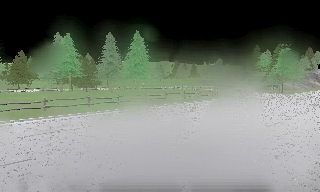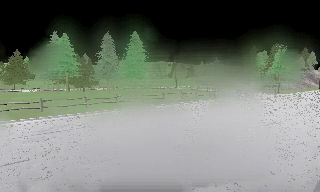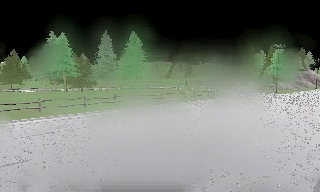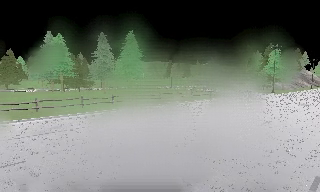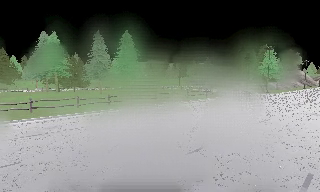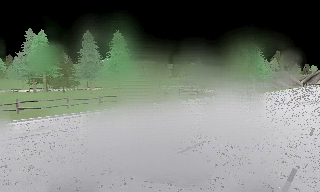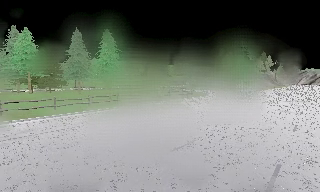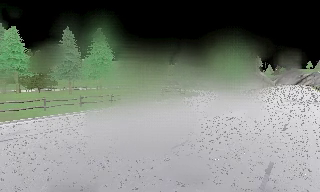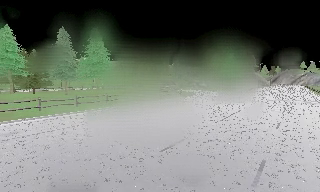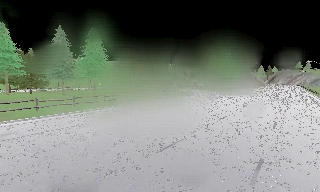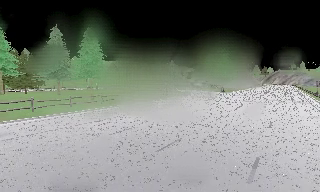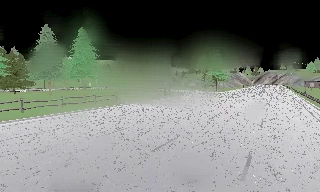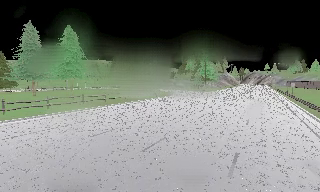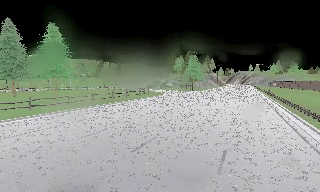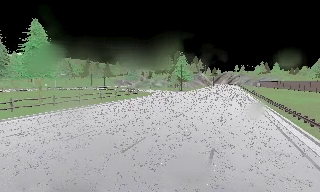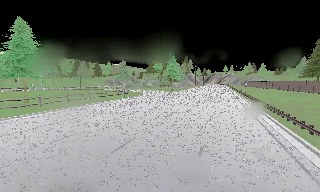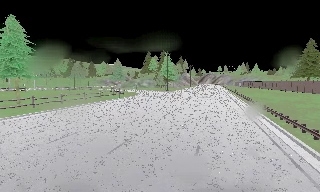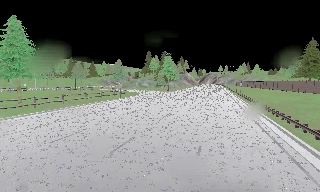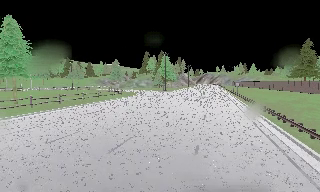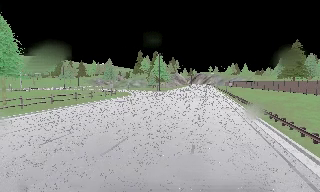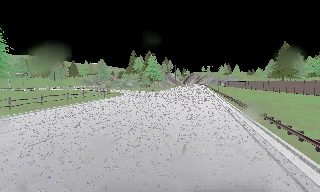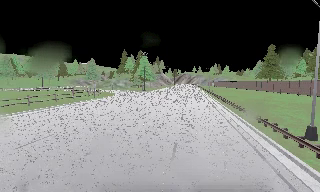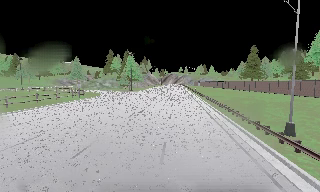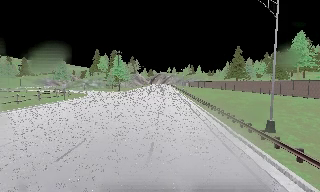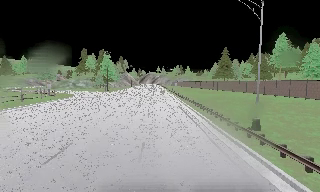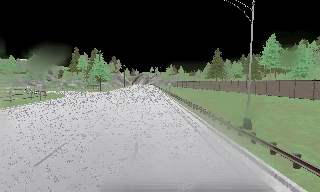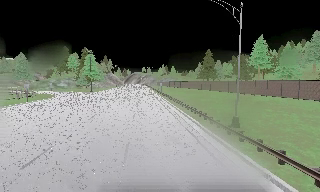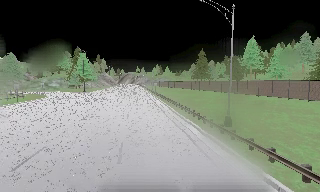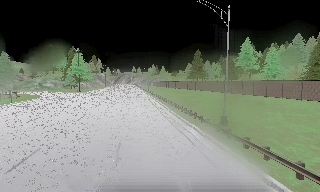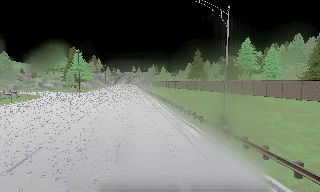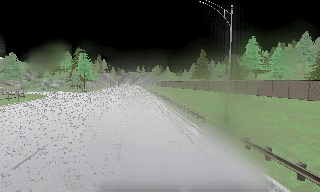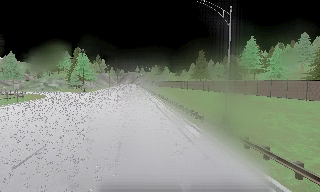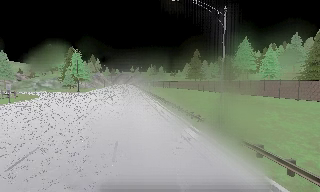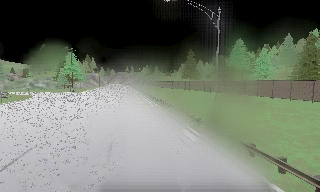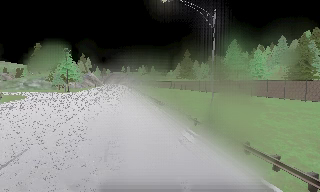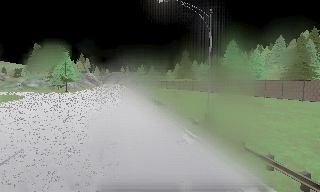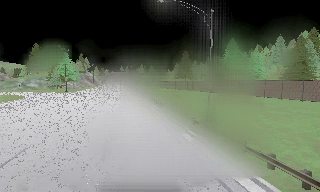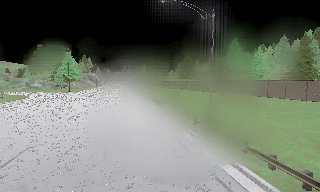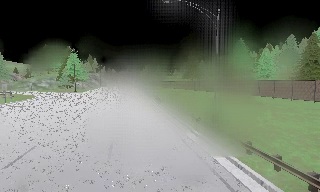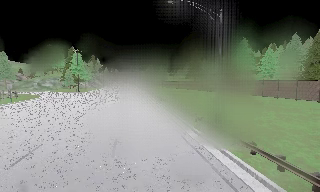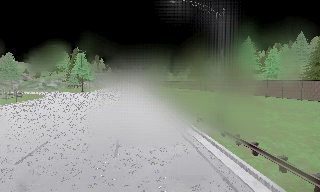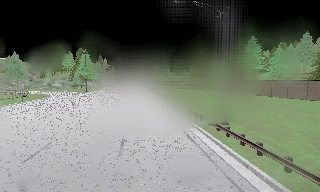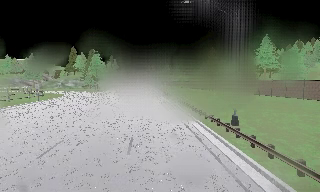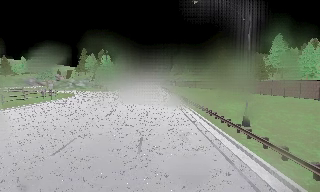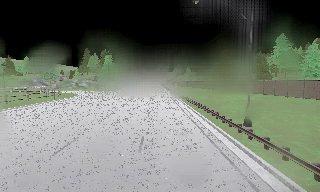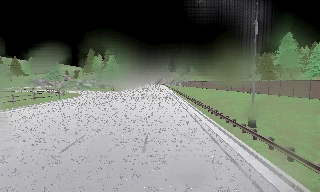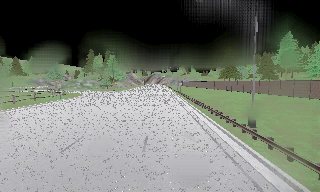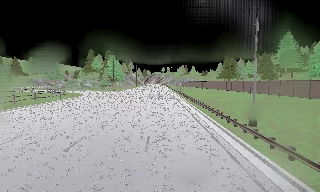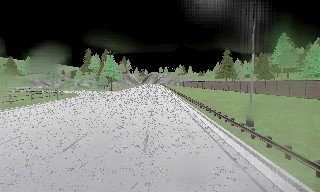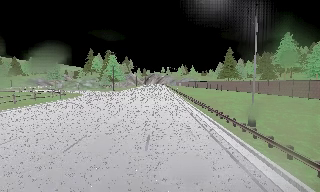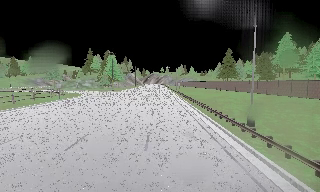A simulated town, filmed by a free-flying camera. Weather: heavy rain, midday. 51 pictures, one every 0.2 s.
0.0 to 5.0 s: The camera swings to its right by about 60 degrees, and the scene slides to the left. It travels backward and to its left, about 1 m.
5.0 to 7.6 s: The camera shifts only a little, or ends up much as it began.
7.6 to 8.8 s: The camera pans to its left, which is counterclockwise from overhead, by about 10 degrees.
8.8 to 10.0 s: The camera shifts only a little, or ends up much as it began.
The film runs backward here.
